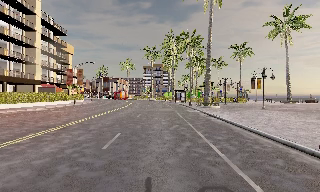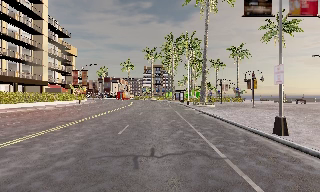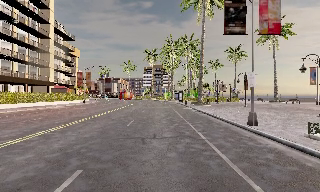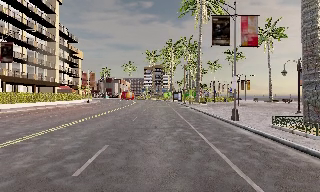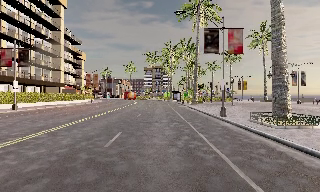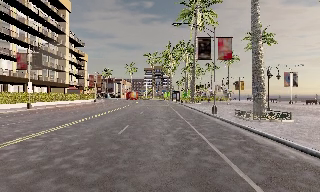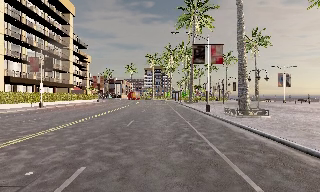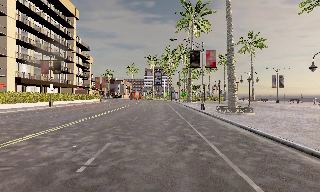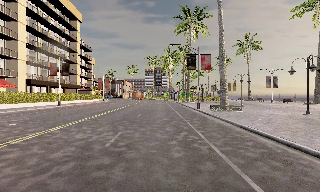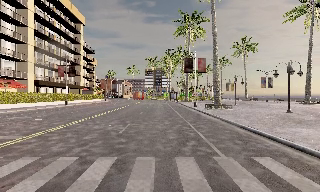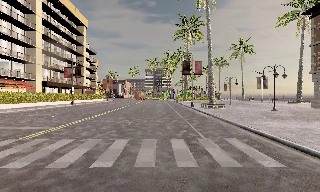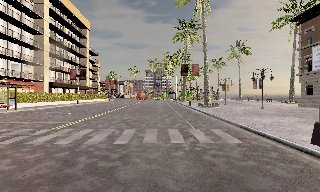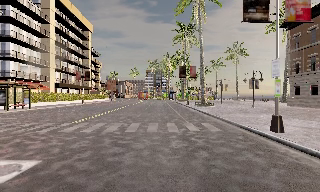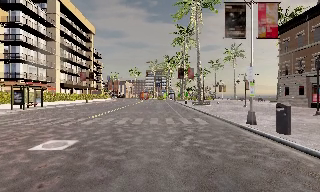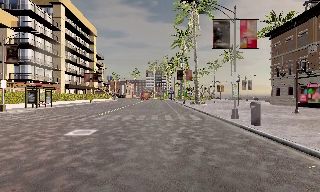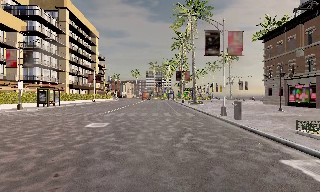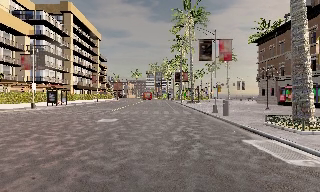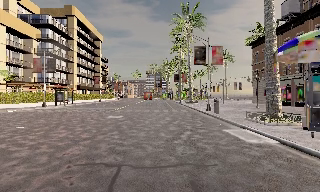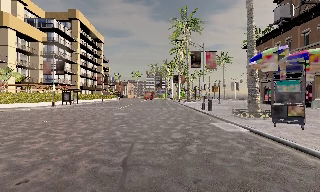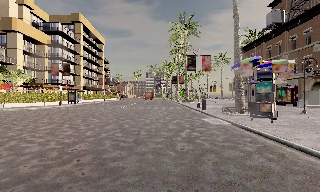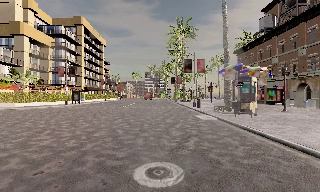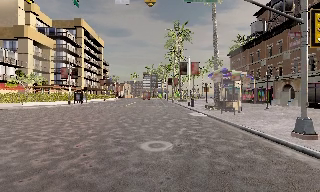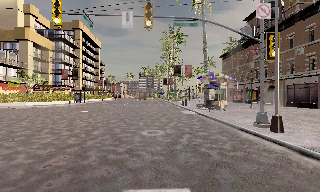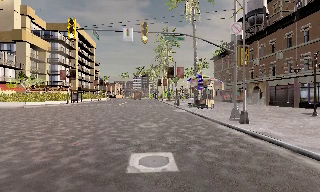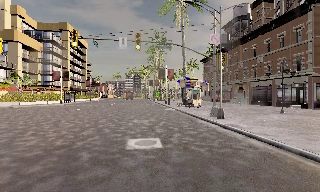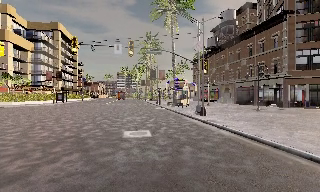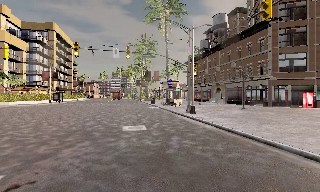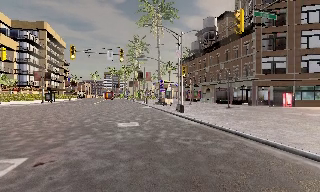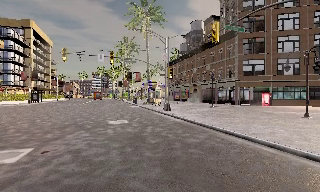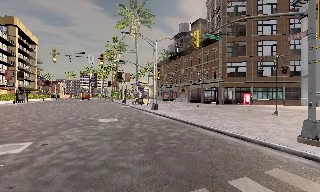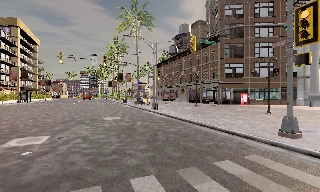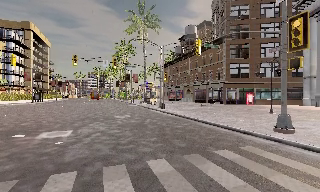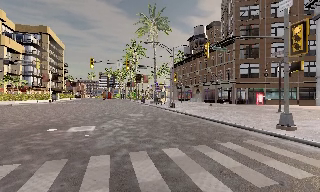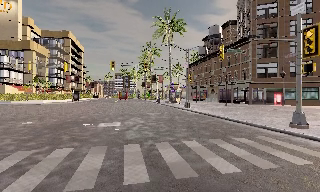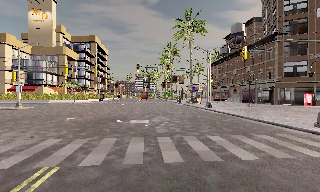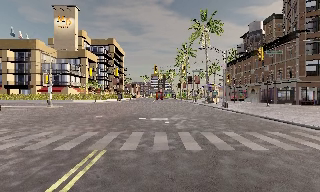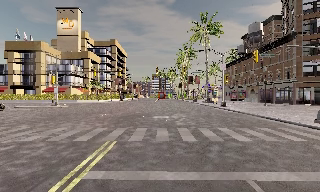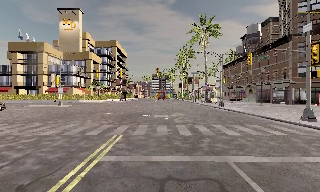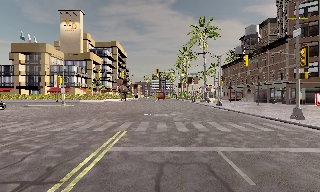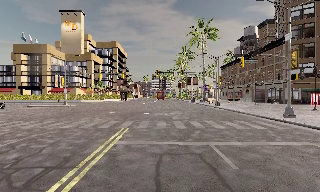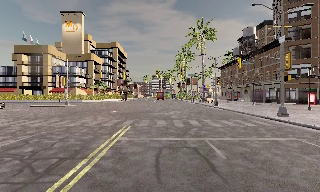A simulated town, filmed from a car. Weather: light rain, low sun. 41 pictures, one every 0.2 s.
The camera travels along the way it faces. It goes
backward.
0.0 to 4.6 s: The camera travels backward, about 45 m, so what stands in front gets smaller.
4.6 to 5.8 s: The camera pans to its right, which is clockwise from overhead, by about 20 degrees. It travels backward, about 7 m, so what stands in front gets smaller.
5.8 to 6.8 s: The scene slides to the right, as the camera pans about 15 degrees to its left. It travels backward, about 4.5 m, so what stands in front gets smaller.
6.8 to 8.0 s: The camera travels backward, about 5 m, so what stands in front gets smaller. It loses speed.
The film runs backward here.
